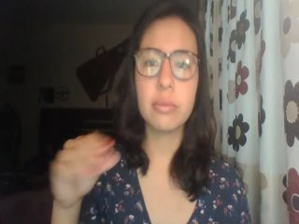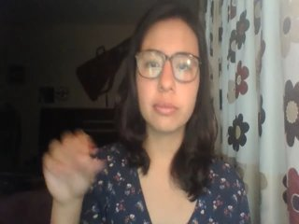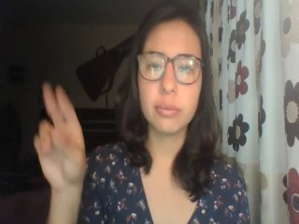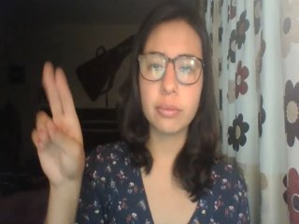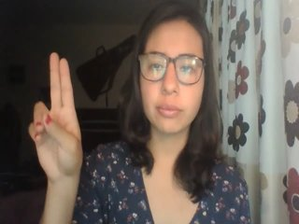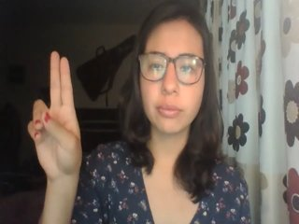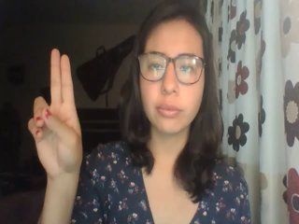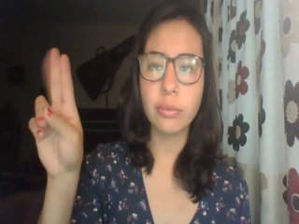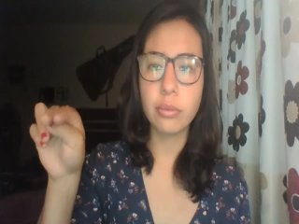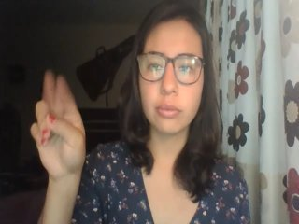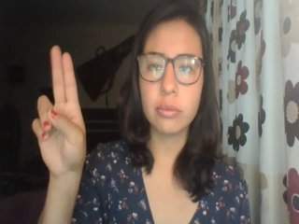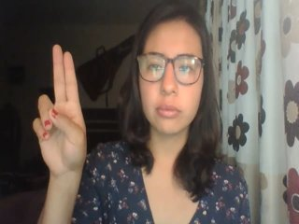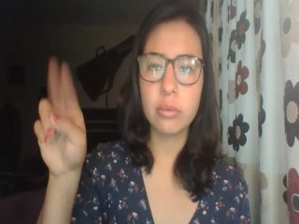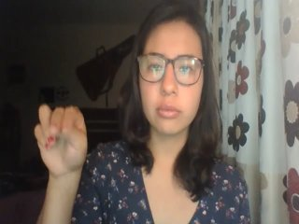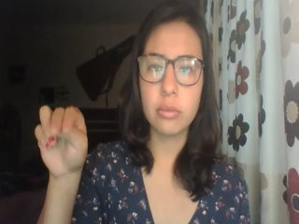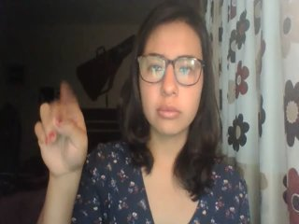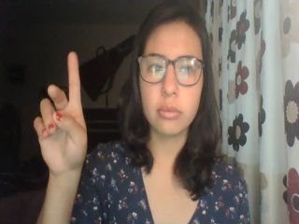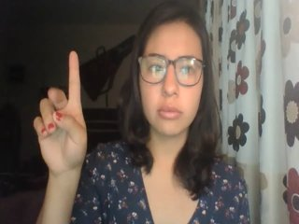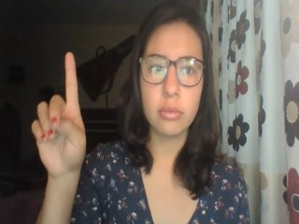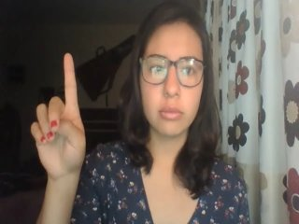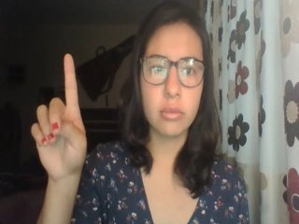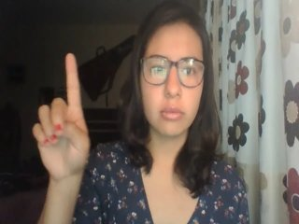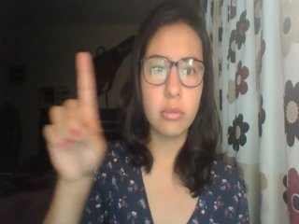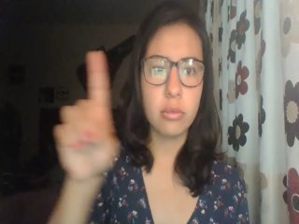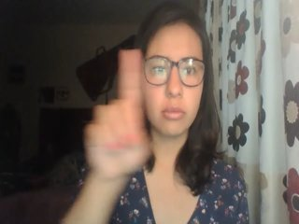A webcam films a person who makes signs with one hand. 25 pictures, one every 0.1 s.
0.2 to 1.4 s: Double click with two fingers.
1.5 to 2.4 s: Pointing with one finger.
